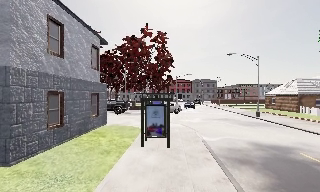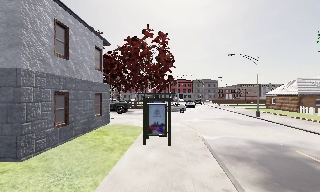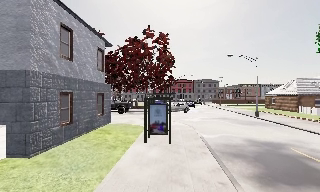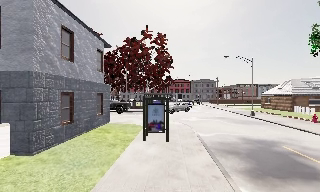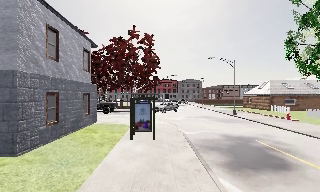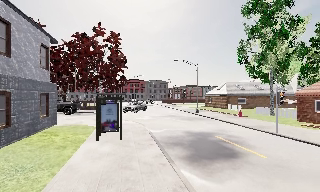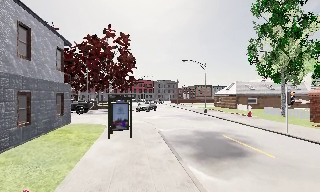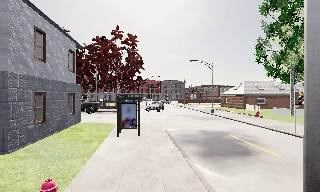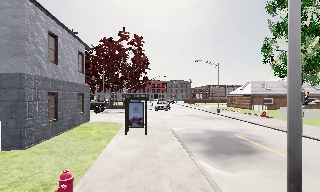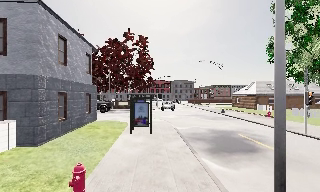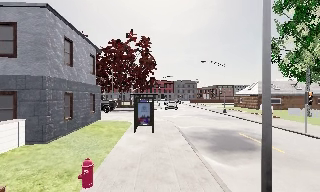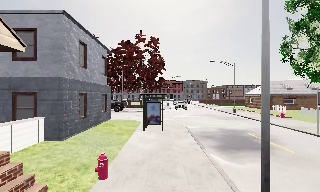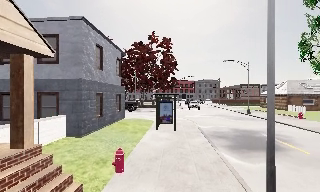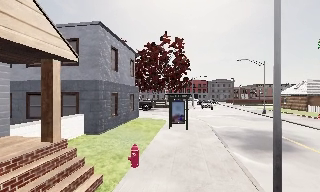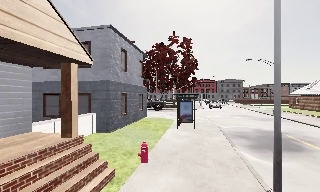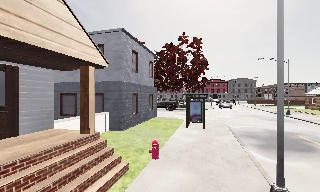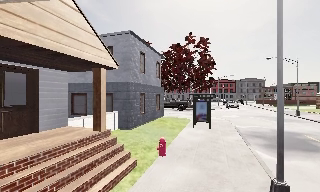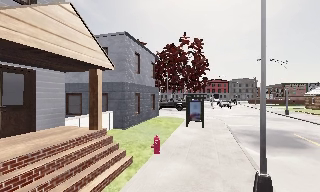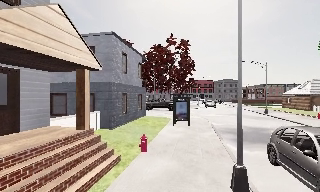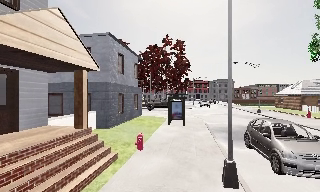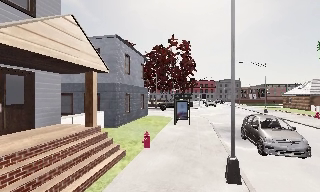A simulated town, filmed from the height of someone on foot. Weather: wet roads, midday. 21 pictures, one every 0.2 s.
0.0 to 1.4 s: The camera swings to its right by about 10 degrees, and the scene slides to the left. It travels backward, about 2.5 m, so what stands in front gets smaller.
1.4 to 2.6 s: The camera swings to its left by about 15 degrees, and the scene slides to the right. It travels backward, about 2 m, so what stands in front gets smaller.
2.6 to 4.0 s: The camera travels backward, about 2 m, so what stands in front gets smaller.
The film runs backward here.
